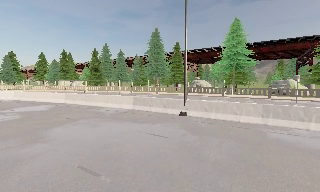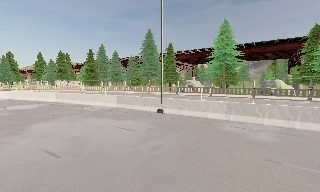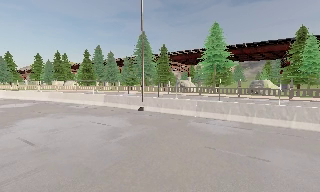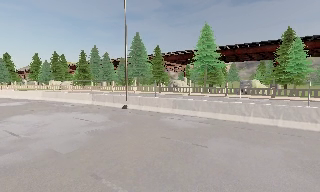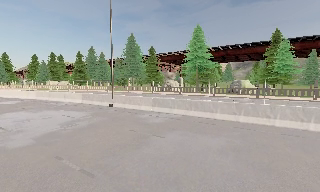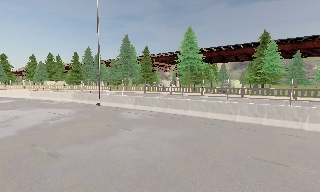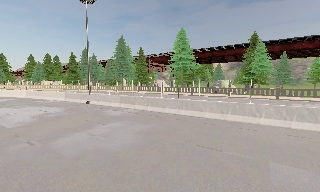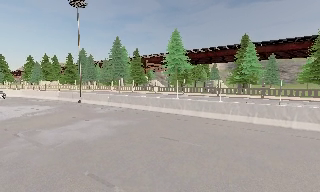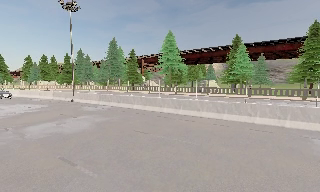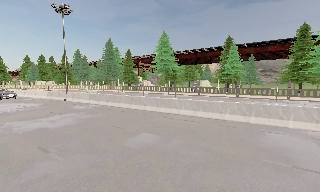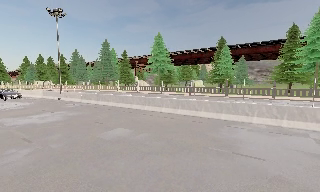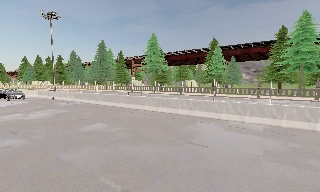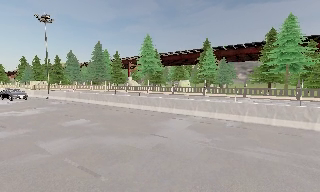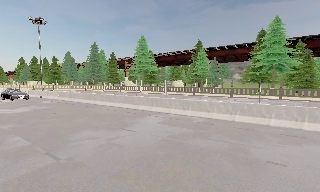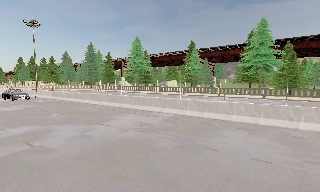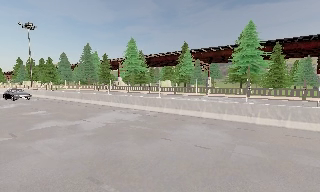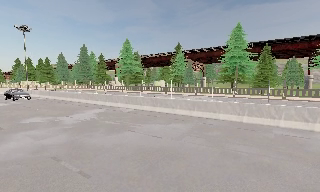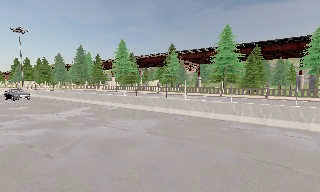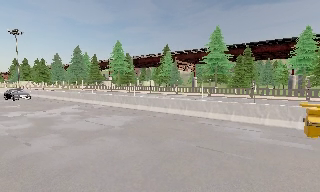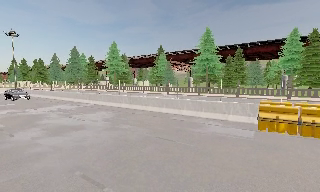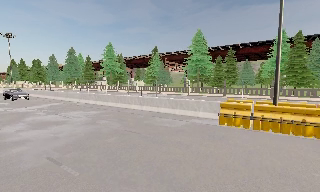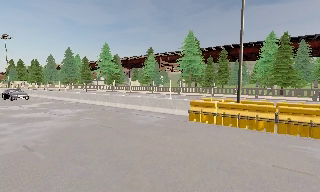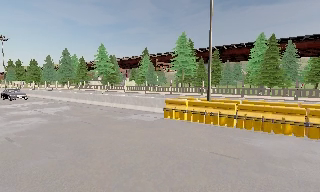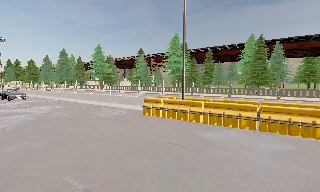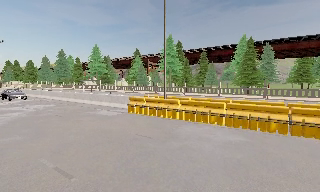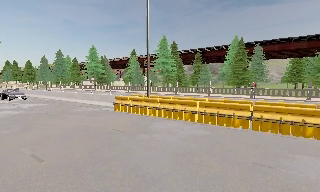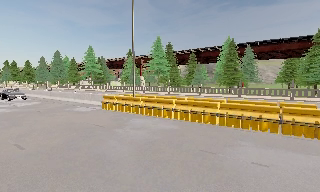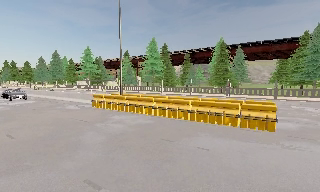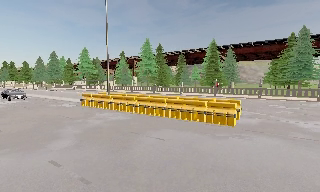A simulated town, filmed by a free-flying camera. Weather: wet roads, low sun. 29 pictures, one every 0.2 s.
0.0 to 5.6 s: The camera travels to its right and backward, about 50 m, so close, fixed things drift to the left.
The film runs forward here.
